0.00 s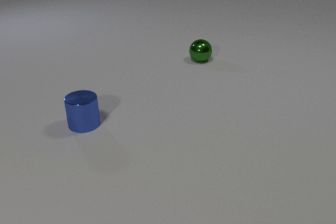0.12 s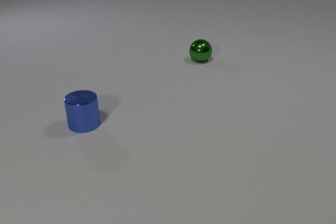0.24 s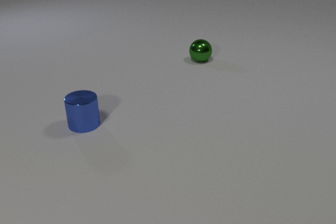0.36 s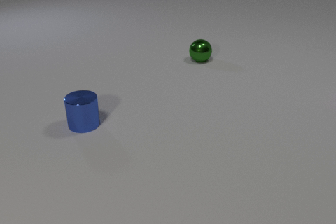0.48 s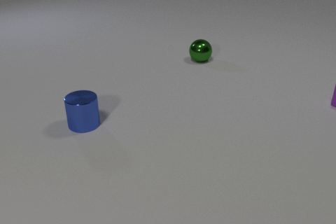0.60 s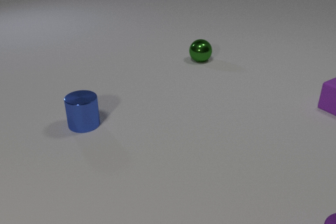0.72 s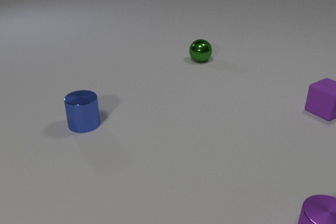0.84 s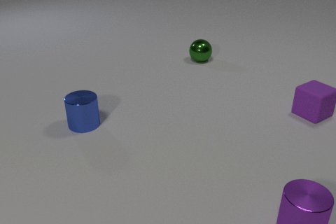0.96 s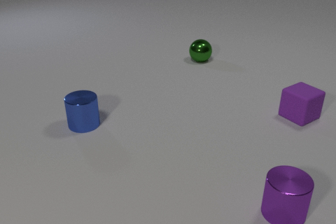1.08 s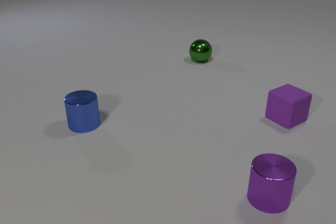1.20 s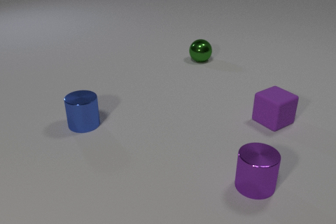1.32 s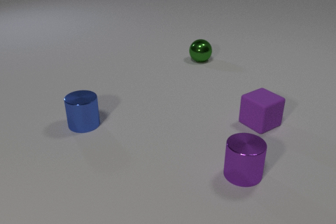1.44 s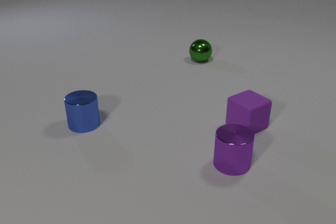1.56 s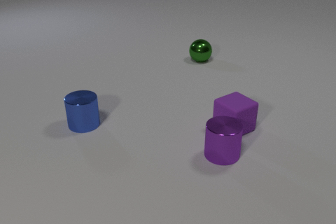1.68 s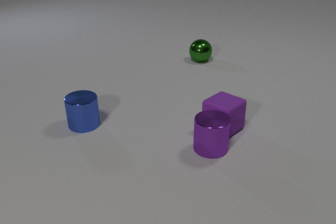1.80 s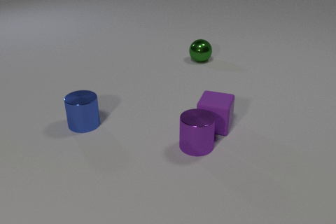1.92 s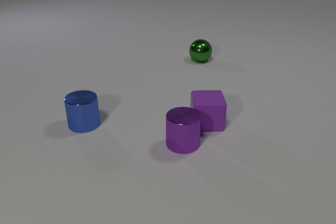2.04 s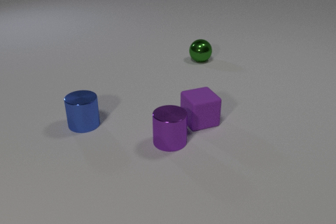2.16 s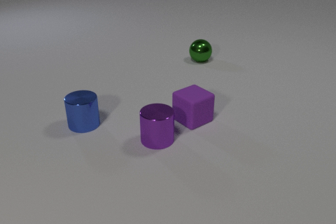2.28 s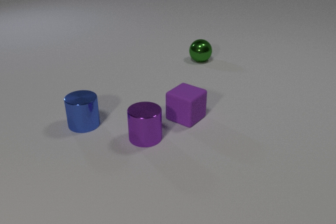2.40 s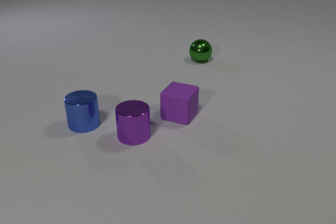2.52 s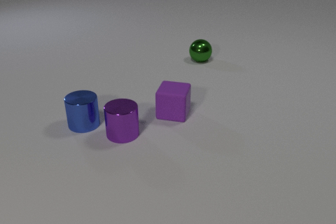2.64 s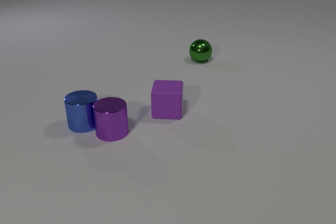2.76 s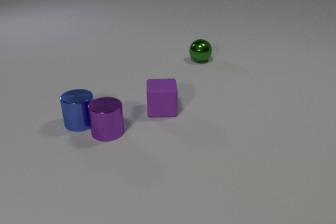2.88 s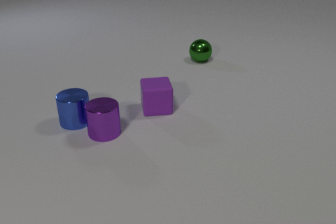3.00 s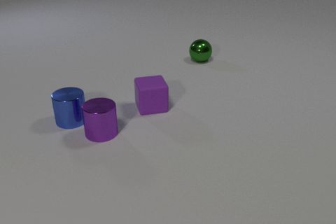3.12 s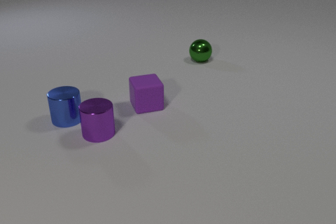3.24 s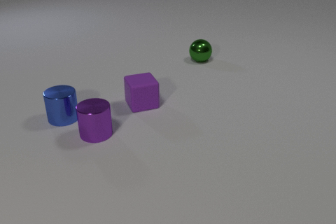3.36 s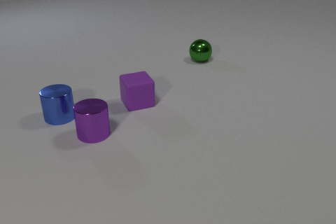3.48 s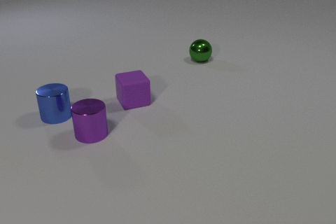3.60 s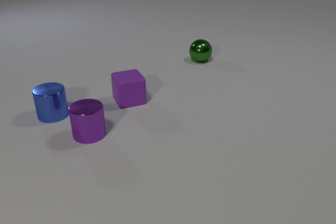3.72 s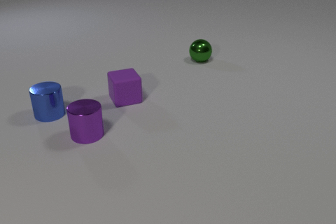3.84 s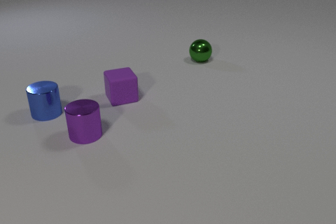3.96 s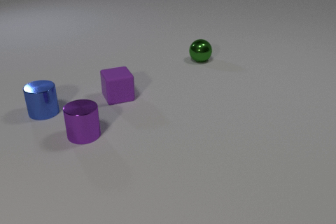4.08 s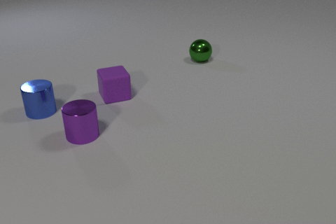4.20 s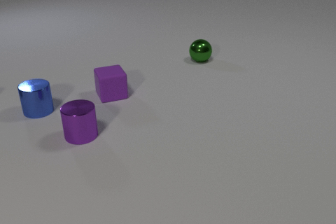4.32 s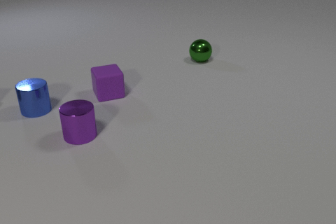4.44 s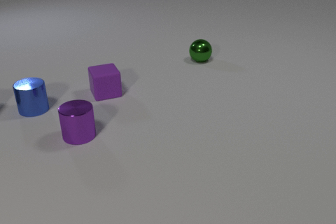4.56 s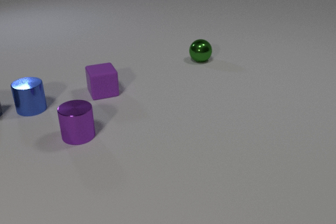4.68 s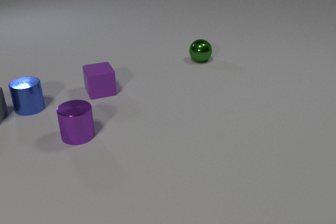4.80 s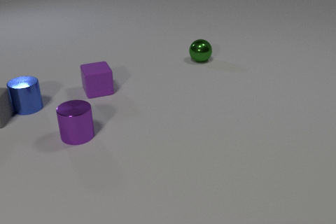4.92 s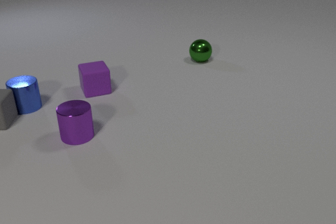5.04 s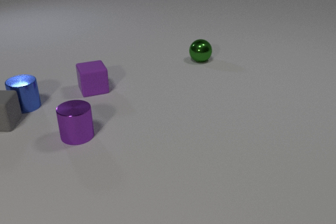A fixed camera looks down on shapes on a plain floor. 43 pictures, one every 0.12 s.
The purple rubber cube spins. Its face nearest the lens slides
to the right.
The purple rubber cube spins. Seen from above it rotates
counterclockwise.
0.00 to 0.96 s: The purple metal cylinder comes in at the bottom edge, slides to the left and away from the camera. The purple rubber cube comes in at the right edge, slides to the left and toward the camera.
0.96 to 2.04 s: The purple metal cylinder slides to the left and away from the camera. The purple rubber cube slides to the left, spins counterclockwise seen from above by about 75 degrees, its near face sliding to the right. The purple metal cylinder and the purple rubber cube collide.
2.04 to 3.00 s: The purple metal cylinder slides to the left. The purple rubber cube slides to the left and away from the camera, spins so that its near face slides to the right, counterclockwise seen from above. The blue metal cylinder slides to the left and away from the camera. The purple metal cylinder and the blue metal cylinder collide.
3.00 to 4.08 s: The purple metal cylinder slides to the left. The purple rubber cube slides to the left and away from the camera. The blue metal cylinder slides to the left and away from the camera.
4.08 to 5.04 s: The purple rubber cube slides to the left and away from the camera. The blue metal cylinder slides away from the camera and to the left. The gray rubber cube comes in at the left edge, slides toward the camera and to the right. The blue metal cylinder and the gray rubber cube collide.
Are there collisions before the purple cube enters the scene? no.
How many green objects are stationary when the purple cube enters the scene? 1.
What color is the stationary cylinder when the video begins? blue.
